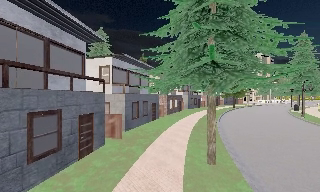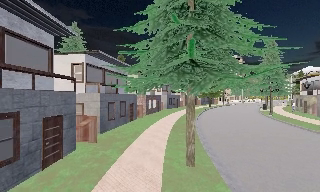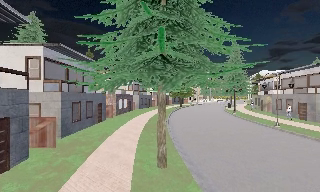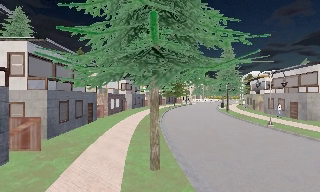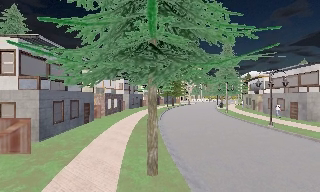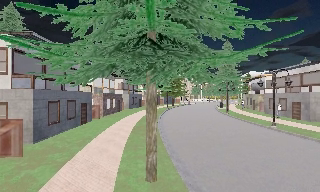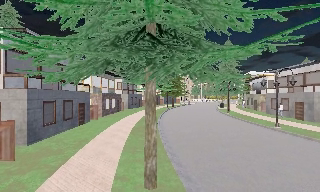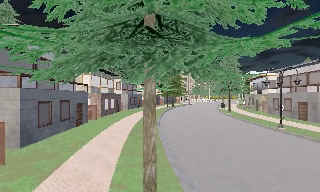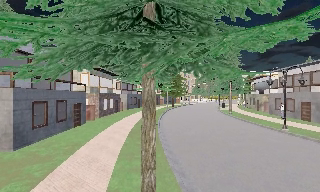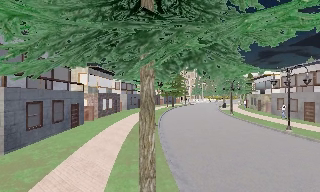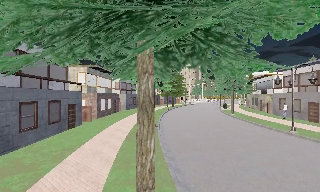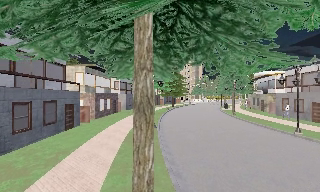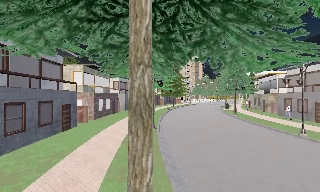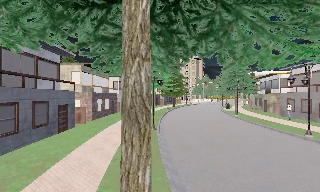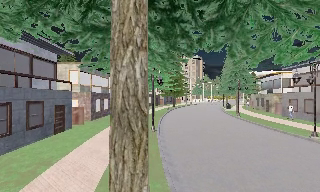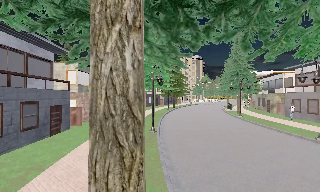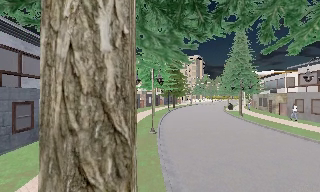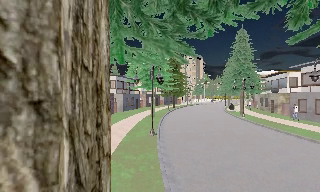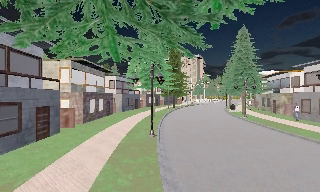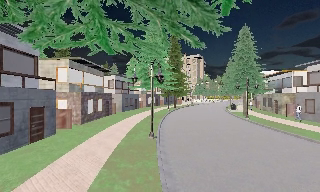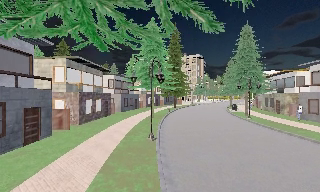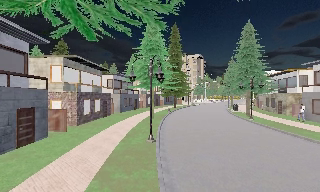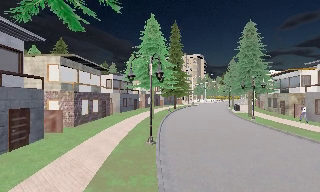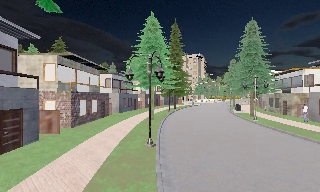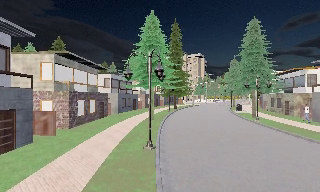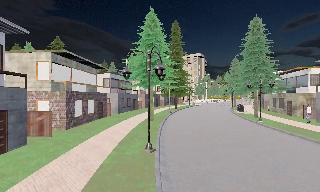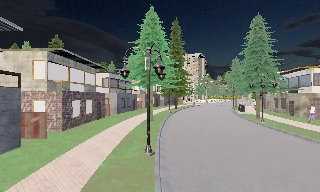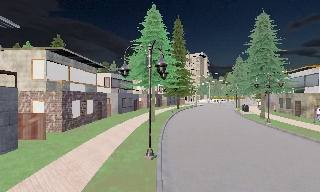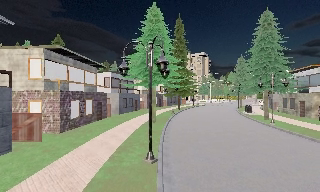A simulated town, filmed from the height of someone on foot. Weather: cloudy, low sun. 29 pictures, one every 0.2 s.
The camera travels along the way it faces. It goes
forward.
0.0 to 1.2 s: The scene slides to the left, as the camera pans about 20 degrees to its right. It travels forward, about 2.5 m, so what stands in front looms larger.
1.2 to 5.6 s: The camera travels forward, about 9 m, so what stands in front looms larger.
The film runs forward here.
